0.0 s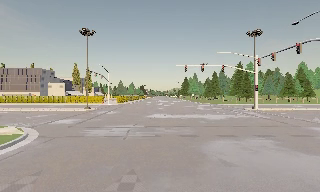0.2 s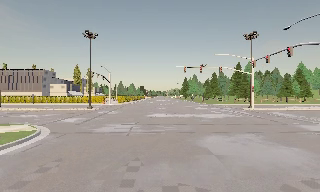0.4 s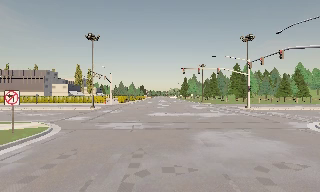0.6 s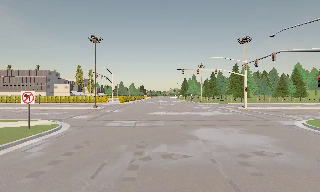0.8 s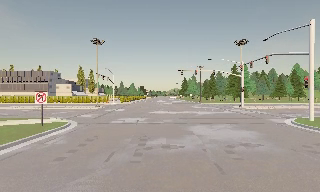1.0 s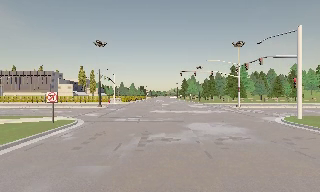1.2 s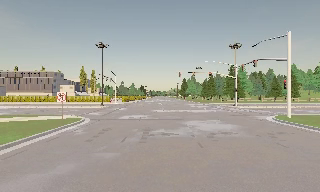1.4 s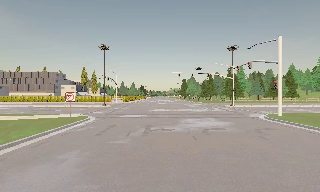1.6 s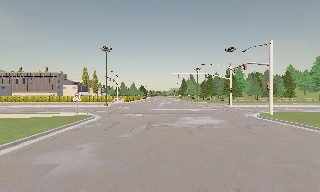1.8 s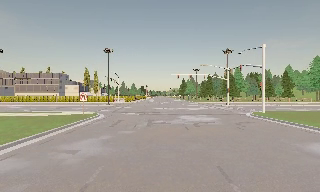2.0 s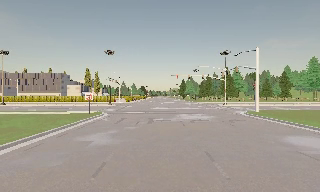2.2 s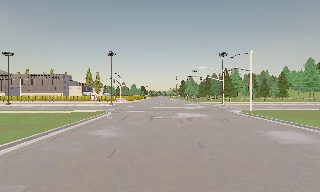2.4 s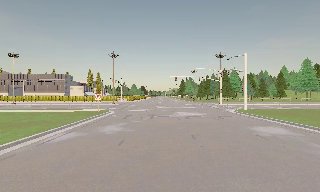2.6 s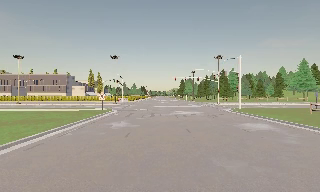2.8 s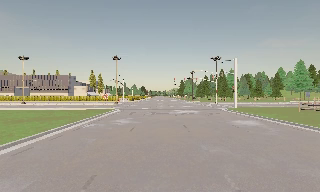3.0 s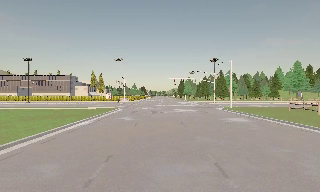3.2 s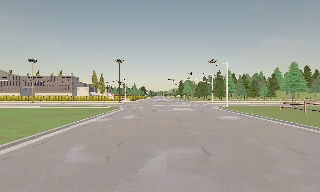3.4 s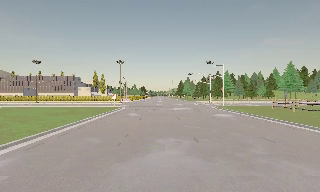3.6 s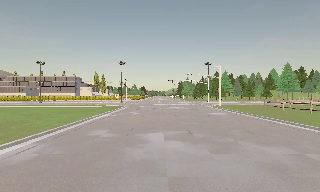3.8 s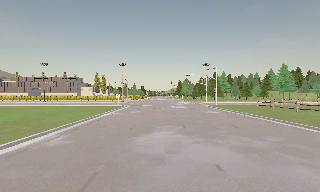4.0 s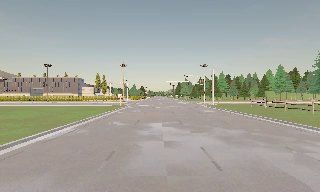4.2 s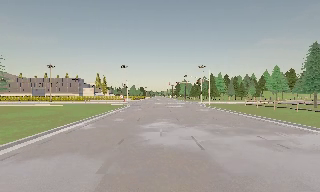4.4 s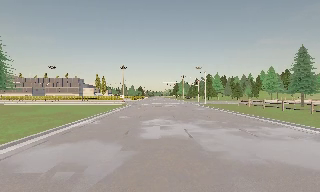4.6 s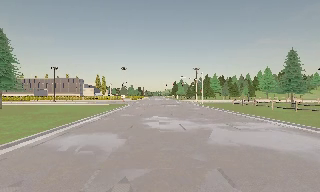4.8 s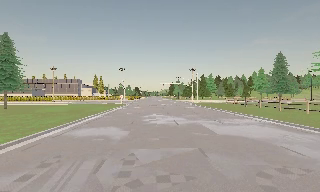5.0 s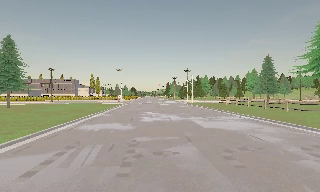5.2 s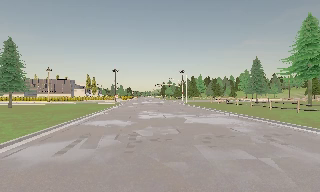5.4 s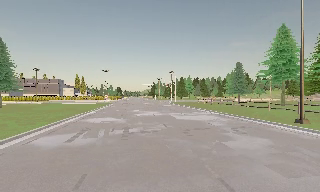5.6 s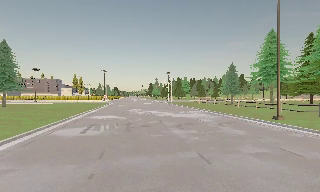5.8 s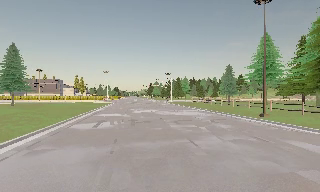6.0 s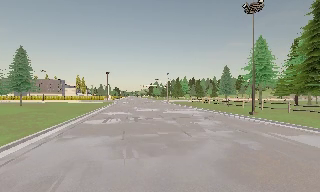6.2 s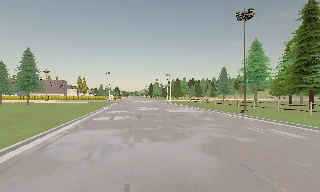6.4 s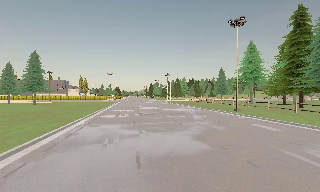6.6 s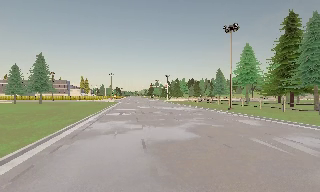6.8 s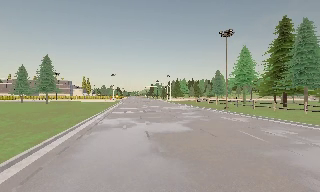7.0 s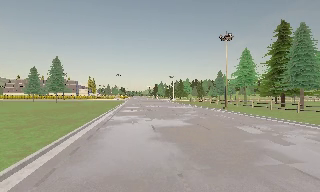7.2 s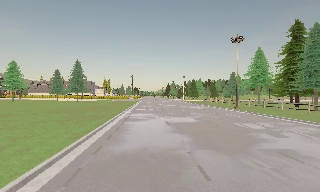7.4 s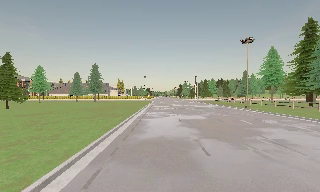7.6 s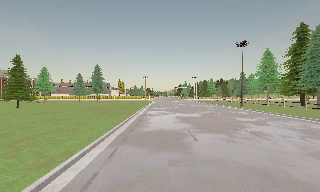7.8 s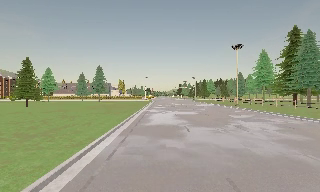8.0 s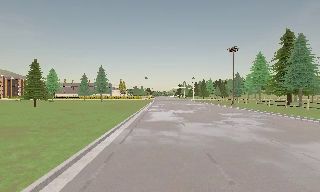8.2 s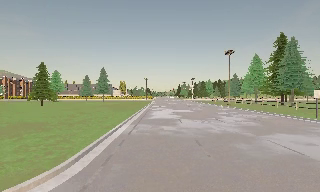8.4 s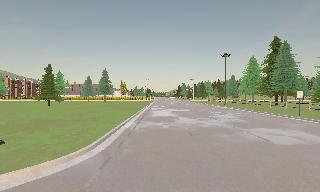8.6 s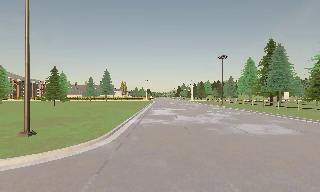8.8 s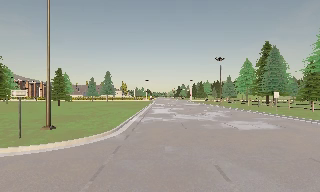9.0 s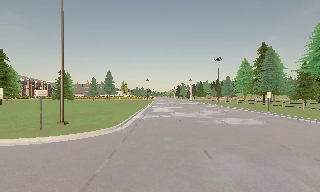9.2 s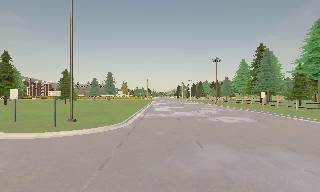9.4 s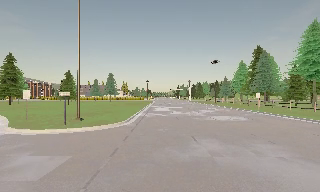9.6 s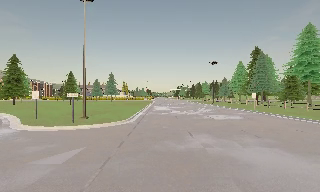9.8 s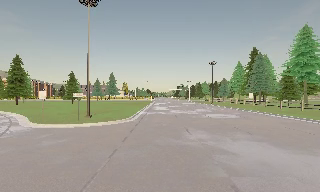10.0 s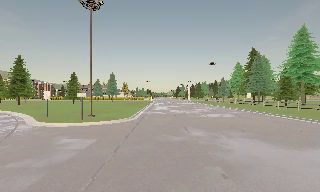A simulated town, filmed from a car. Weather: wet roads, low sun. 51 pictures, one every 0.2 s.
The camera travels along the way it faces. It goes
backward.
0.0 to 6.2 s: The camera swings to its right by about 10 degrees, and the scene slides to the left. It travels backward, about 45 m, so what stands in front gets smaller. It gains speed.
6.2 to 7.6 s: The camera pans to its left, which is counterclockwise from overhead, by about 10 degrees. It travels backward, about 13 m, so what stands in front gets smaller.
7.6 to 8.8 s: The camera travels backward, about 11 m, so what stands in front gets smaller.
8.8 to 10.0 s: The camera travels backward, about 6 m, so what stands in front gets smaller. It loses speed.
The film runs backward here.
